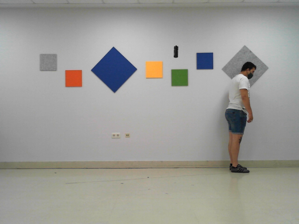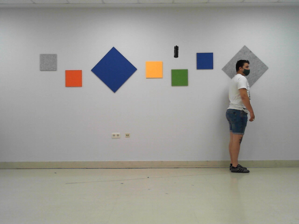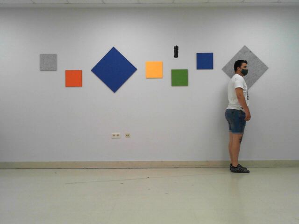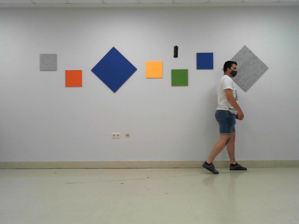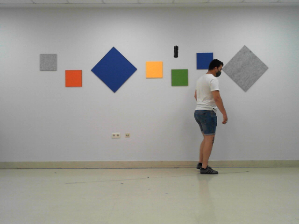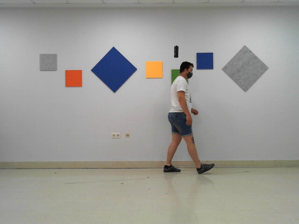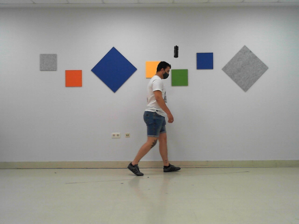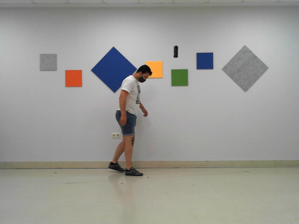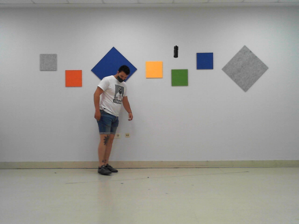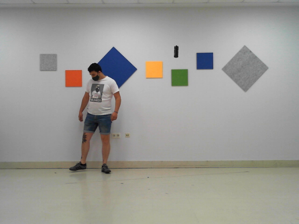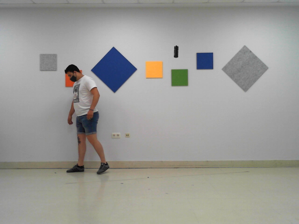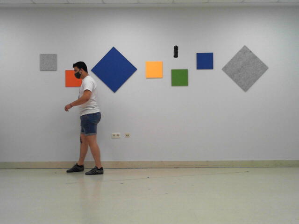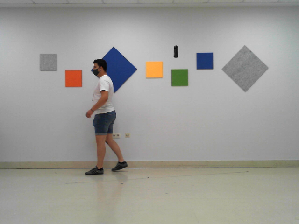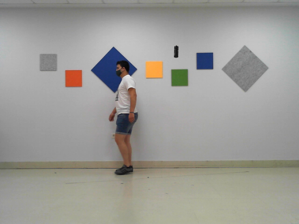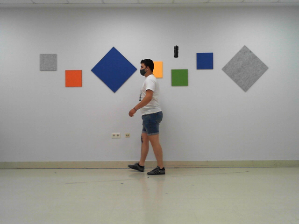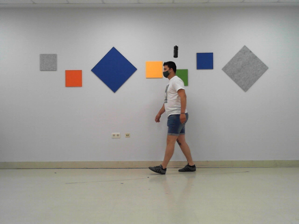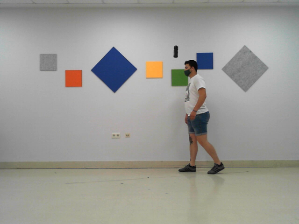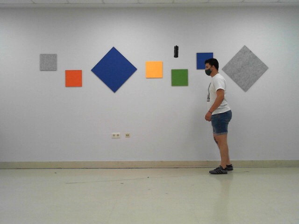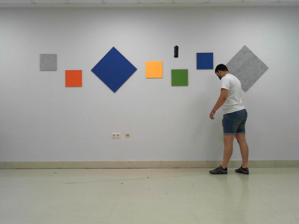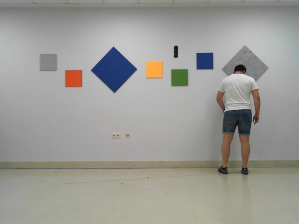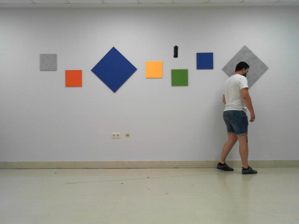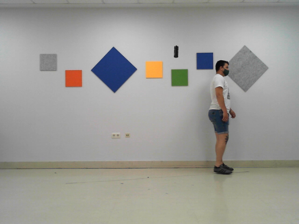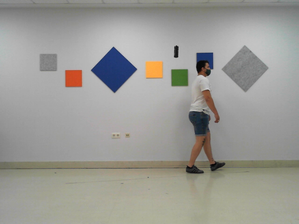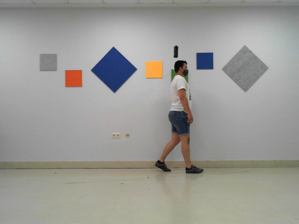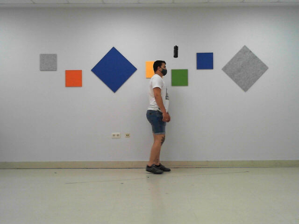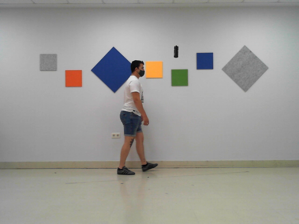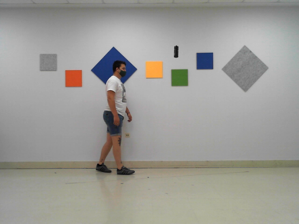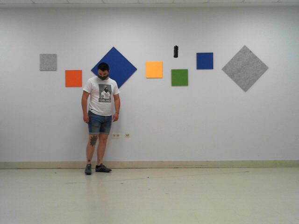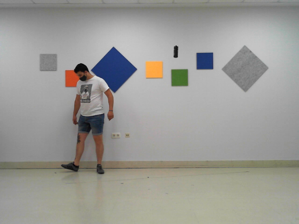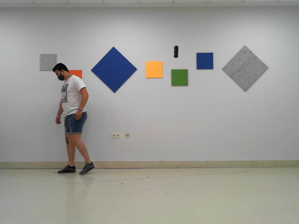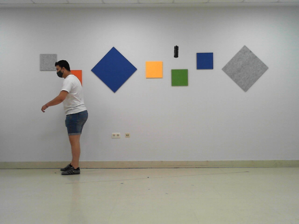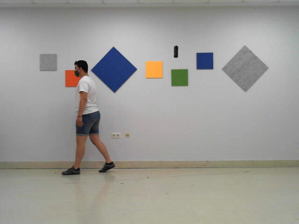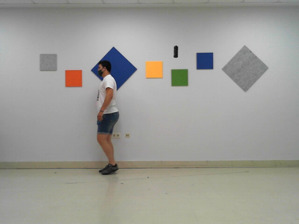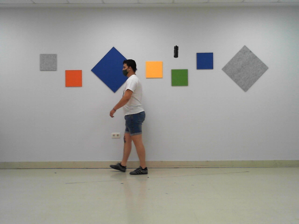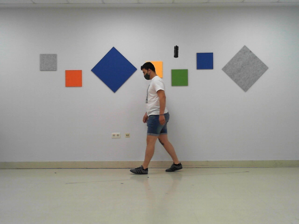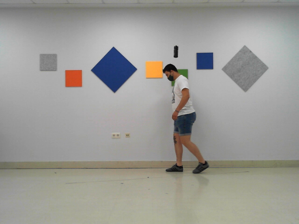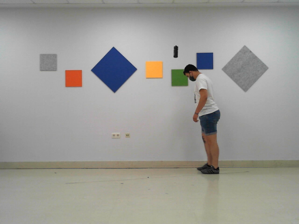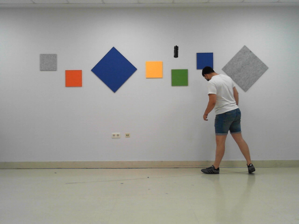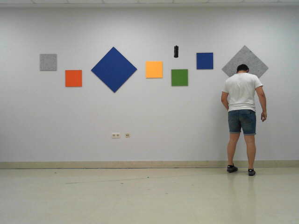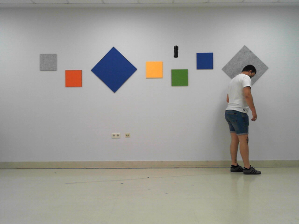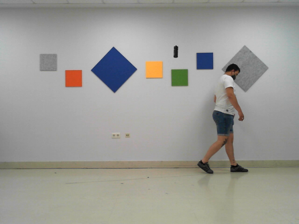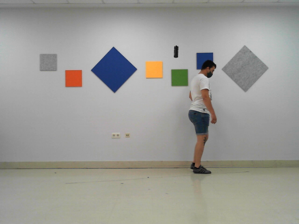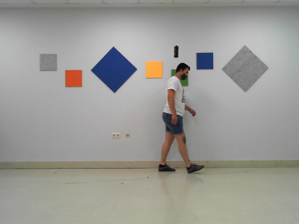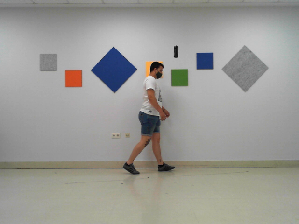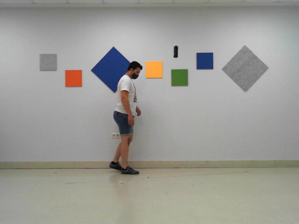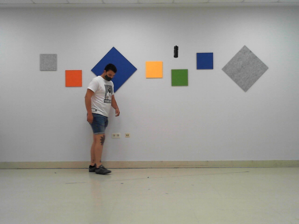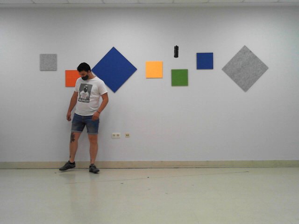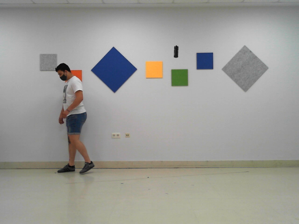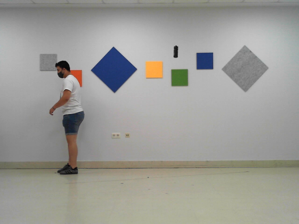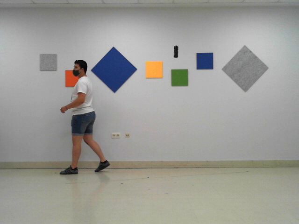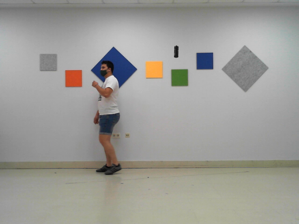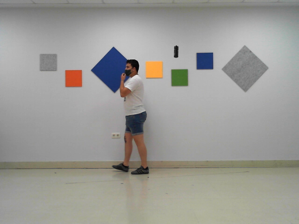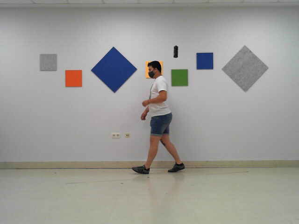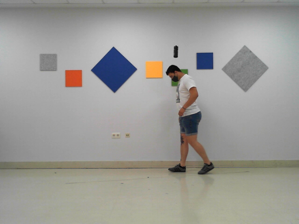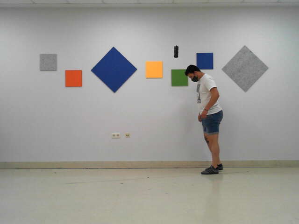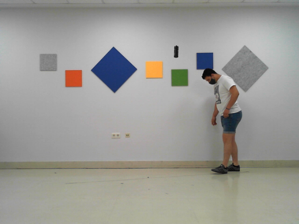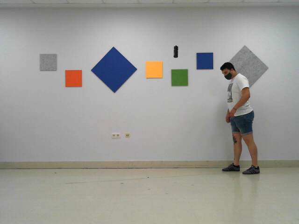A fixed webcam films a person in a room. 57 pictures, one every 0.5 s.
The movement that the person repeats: Walk backward.
